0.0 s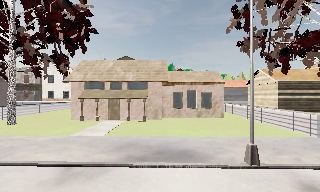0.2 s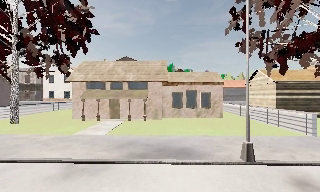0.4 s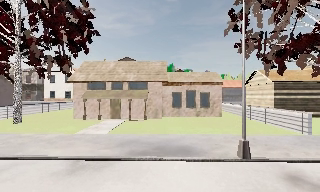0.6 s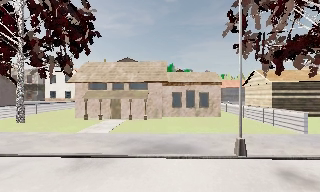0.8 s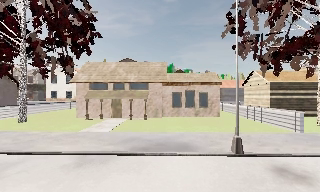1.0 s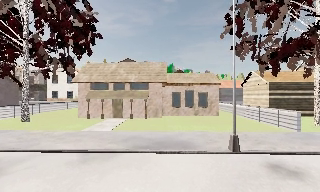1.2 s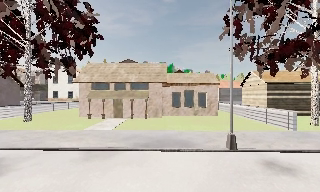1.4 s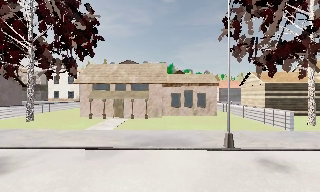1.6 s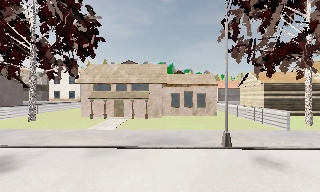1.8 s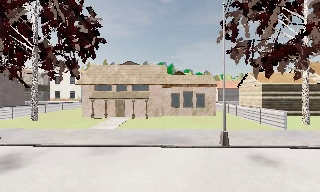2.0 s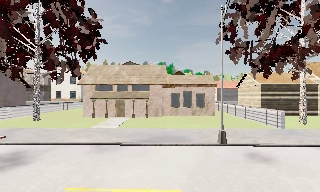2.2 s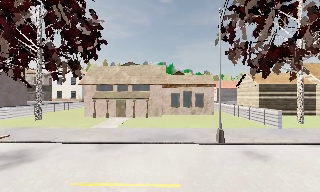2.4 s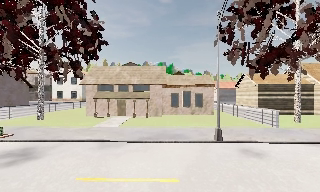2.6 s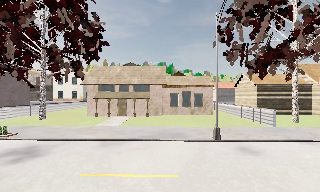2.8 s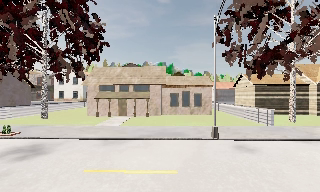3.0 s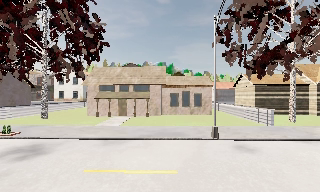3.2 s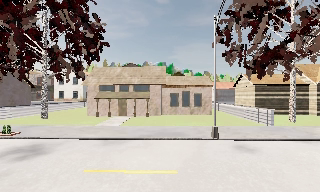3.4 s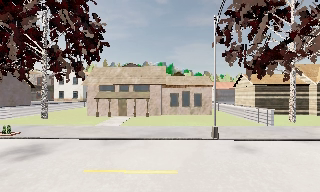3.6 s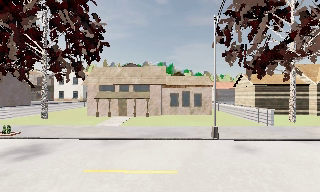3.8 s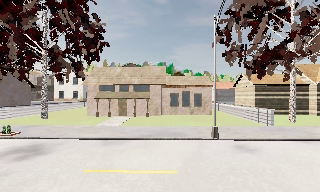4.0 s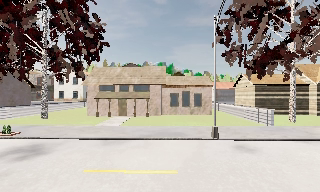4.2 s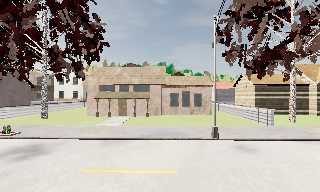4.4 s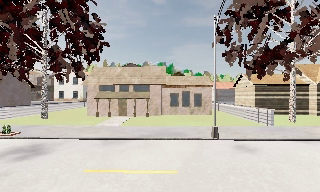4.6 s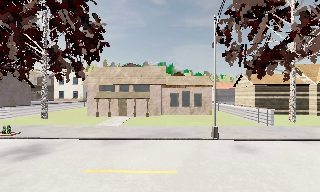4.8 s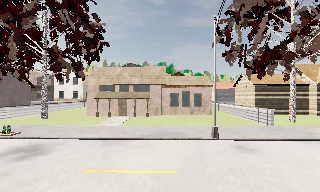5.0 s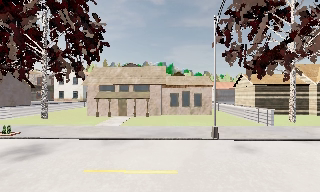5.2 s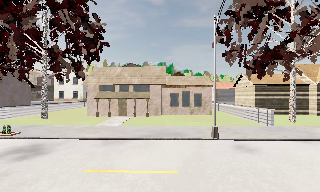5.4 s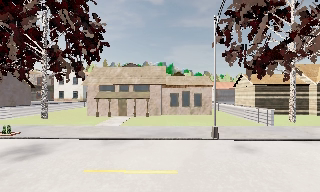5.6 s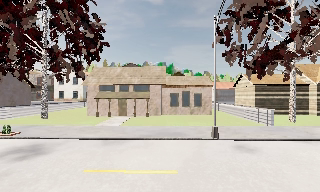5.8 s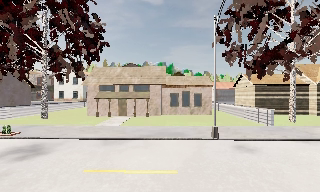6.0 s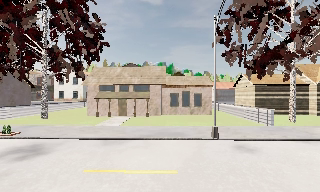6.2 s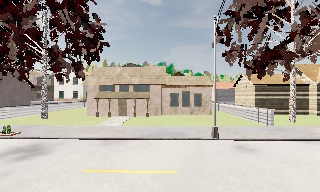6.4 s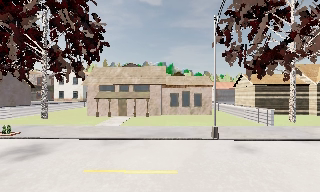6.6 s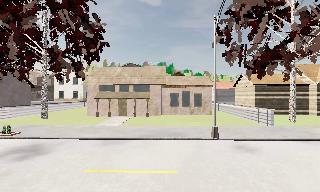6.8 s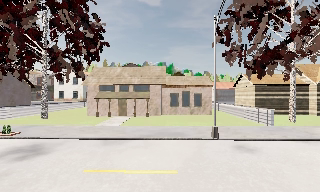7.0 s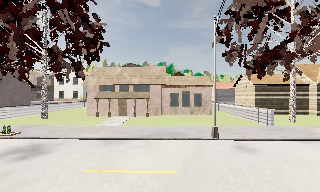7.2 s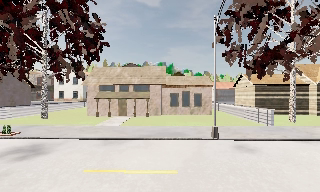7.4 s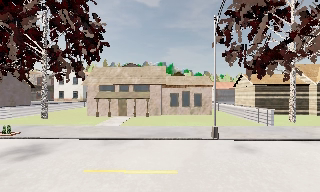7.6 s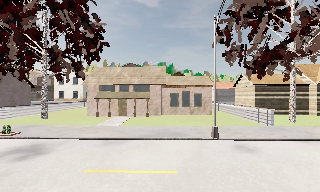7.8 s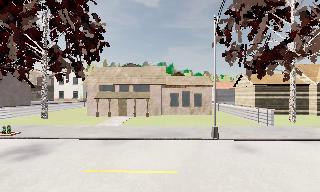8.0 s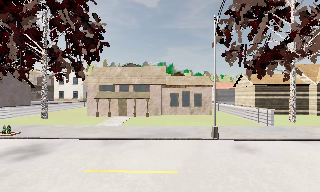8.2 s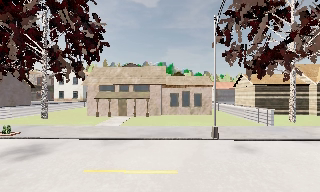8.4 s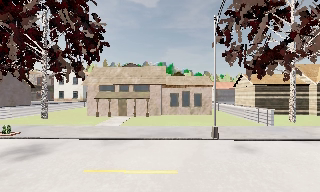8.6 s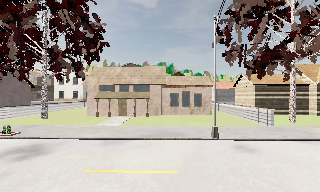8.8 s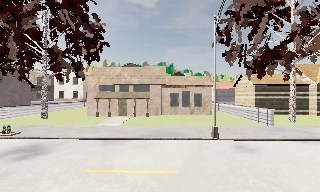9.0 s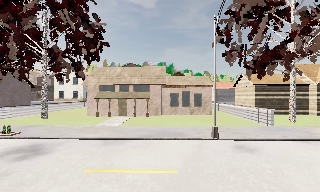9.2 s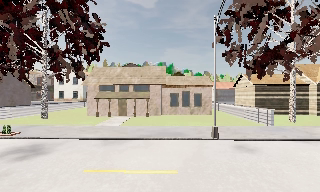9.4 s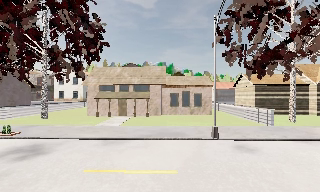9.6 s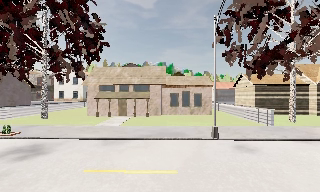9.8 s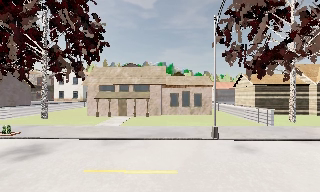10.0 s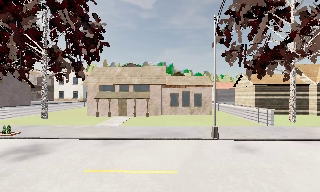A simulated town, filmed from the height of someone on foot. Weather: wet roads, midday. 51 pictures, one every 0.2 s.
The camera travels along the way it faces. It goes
backward.
0.0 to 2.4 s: The camera travels backward, about 3.5 m, so what stands in front gets smaller.
2.4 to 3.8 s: The camera travels backward, about 0.5 m, so what stands in front gets smaller. It loses speed.
3.8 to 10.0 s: The camera keeps its place and its aim.
The film runs backward here.
